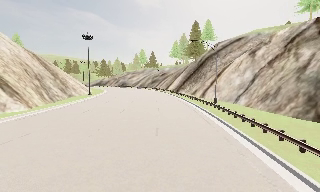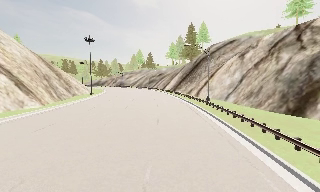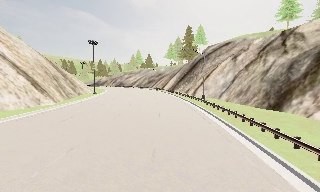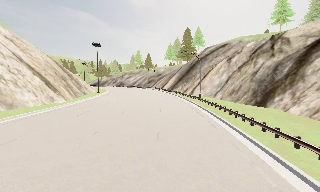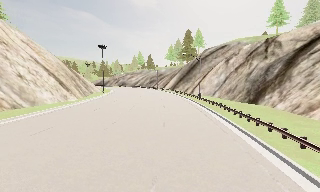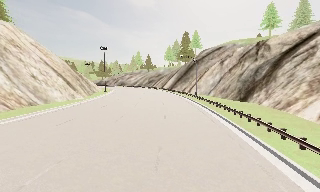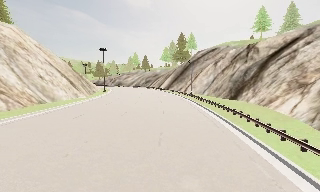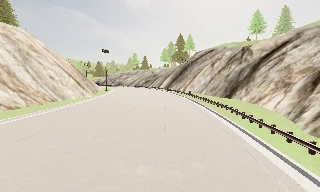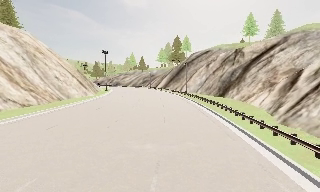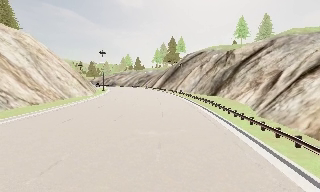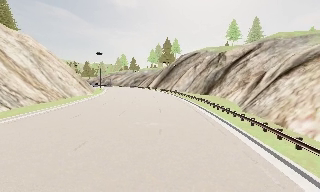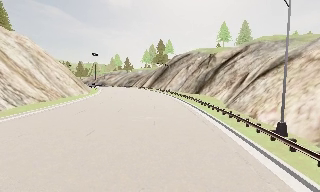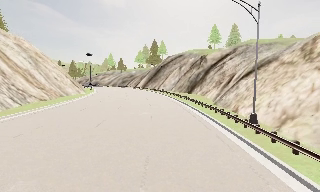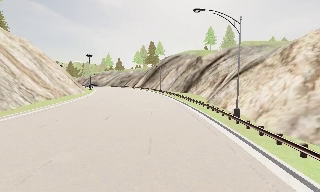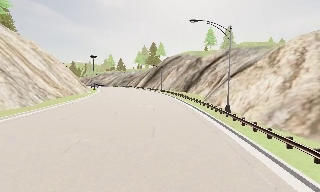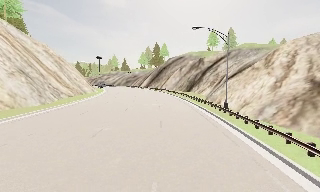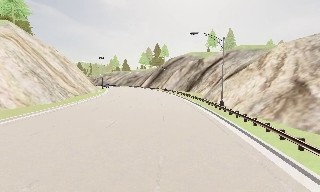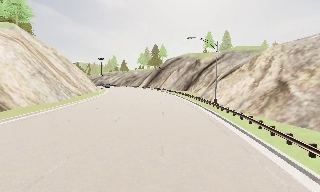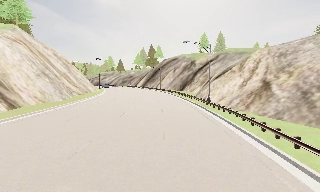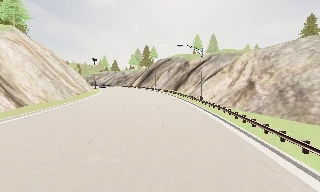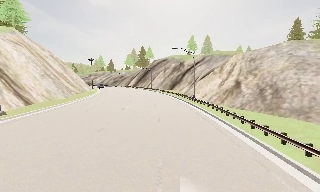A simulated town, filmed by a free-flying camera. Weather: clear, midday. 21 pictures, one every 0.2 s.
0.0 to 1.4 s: The camera travels backward, about 15 m, so what stands in front gets smaller.
1.4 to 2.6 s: The camera pans to its right, which is clockwise from overhead, by about 10 degrees. It travels backward, about 12 m, so what stands in front gets smaller.
2.6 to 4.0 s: The camera travels backward, about 12 m, so what stands in front gets smaller.
The film runs backward here.
